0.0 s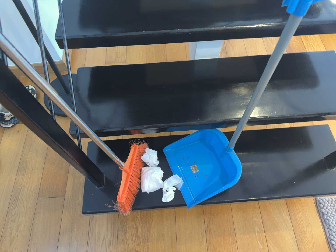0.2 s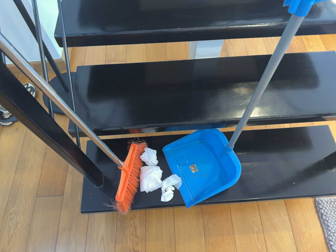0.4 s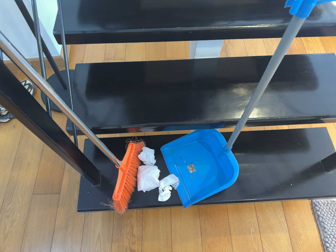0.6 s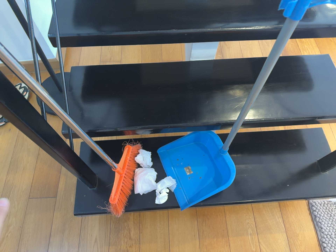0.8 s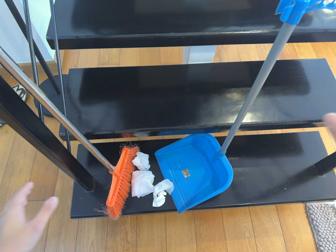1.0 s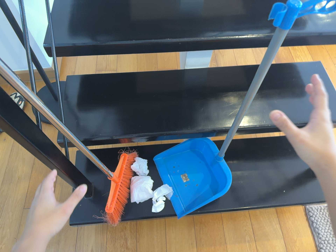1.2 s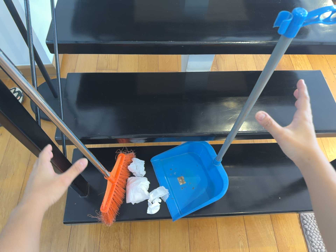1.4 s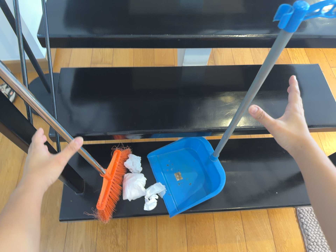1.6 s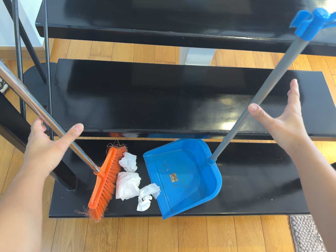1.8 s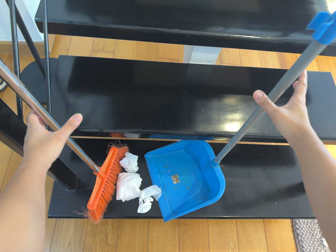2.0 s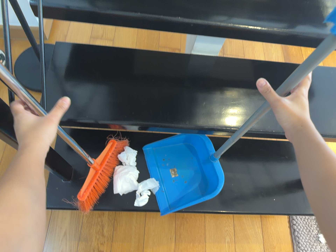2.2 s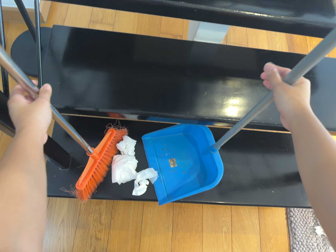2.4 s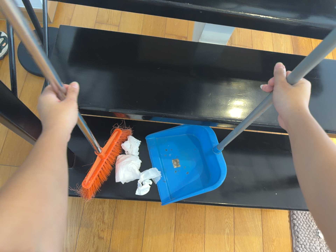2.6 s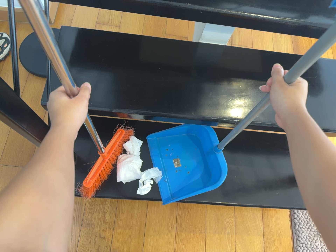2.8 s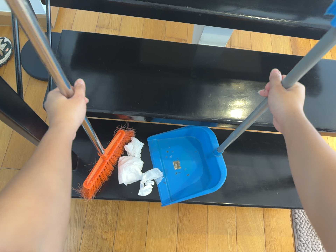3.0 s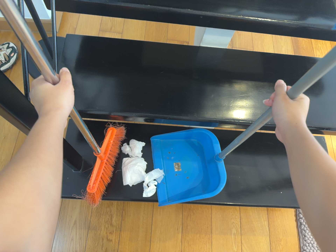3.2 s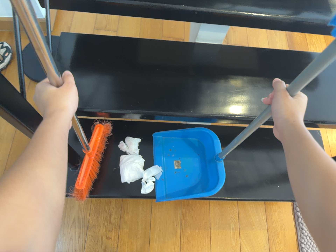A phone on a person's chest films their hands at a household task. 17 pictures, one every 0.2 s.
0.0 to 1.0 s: The camera shifts only a little, or ends up much as it began.
1.0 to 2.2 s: The camera travels forward and toward the top of its view, about 12 cm, so what stands in front looms larger. Its aim tips toward the bottom of its view by about 10 degrees. It rolls about its line of sight by about 10 degrees, and the scene rotates clockwise.
2.2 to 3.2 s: The camera shifts only a little, or ends up much as it began.
The film runs forward here.
